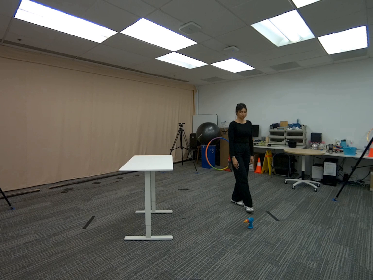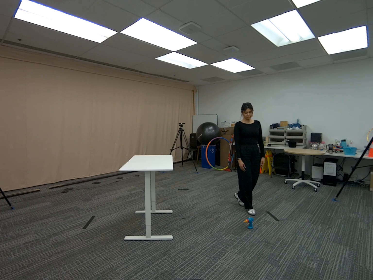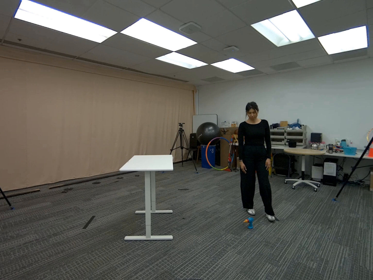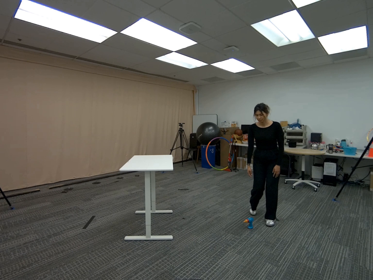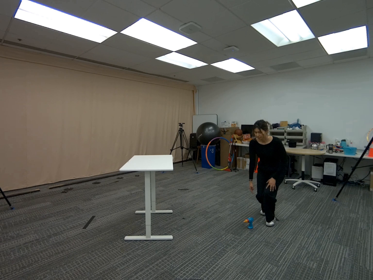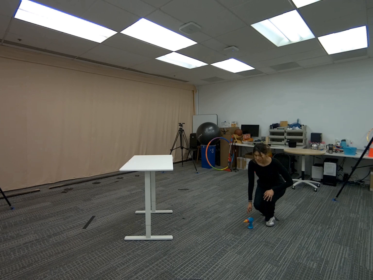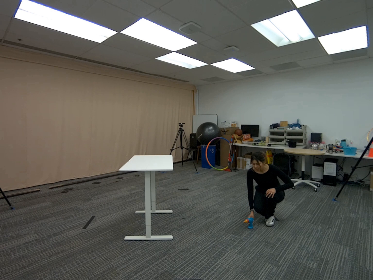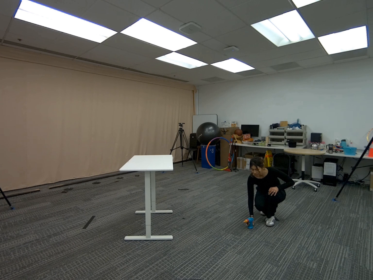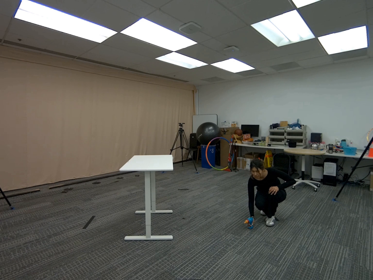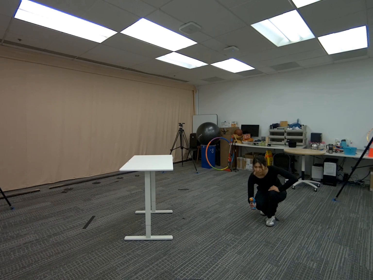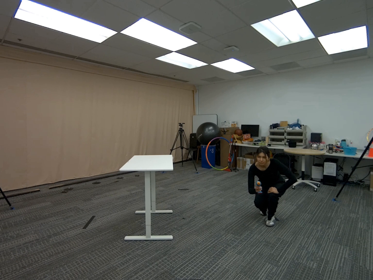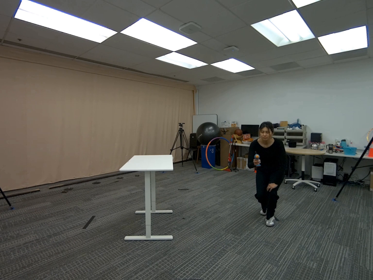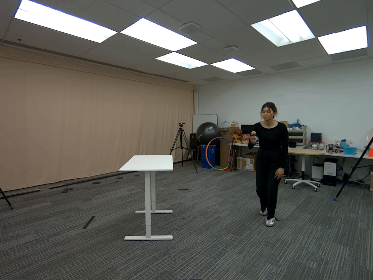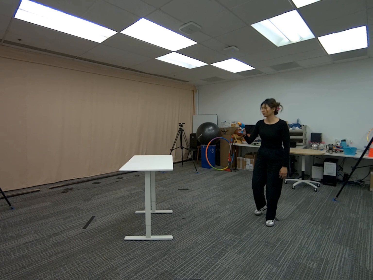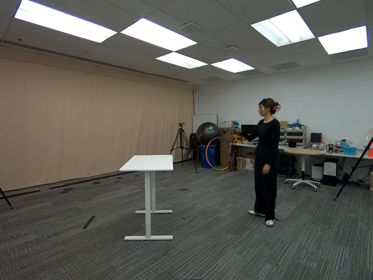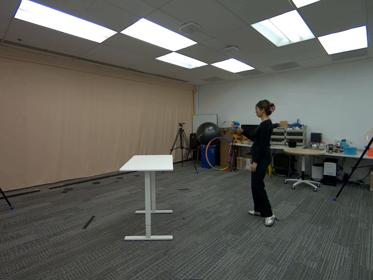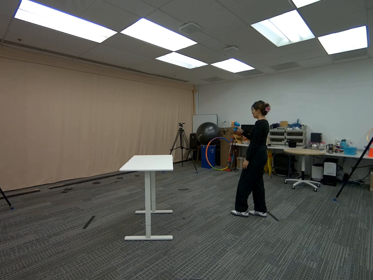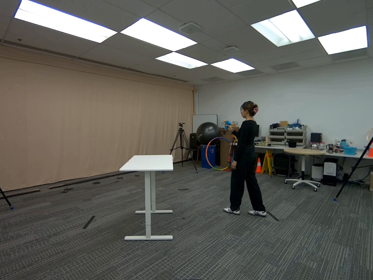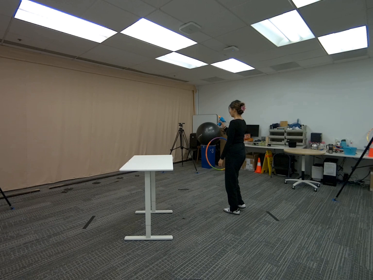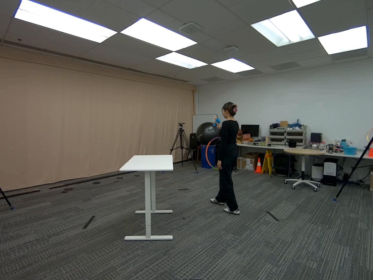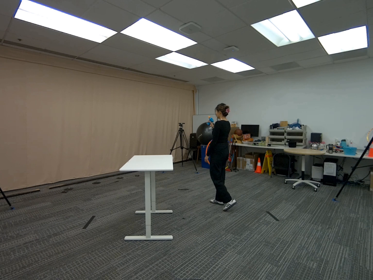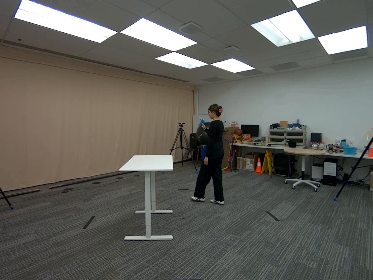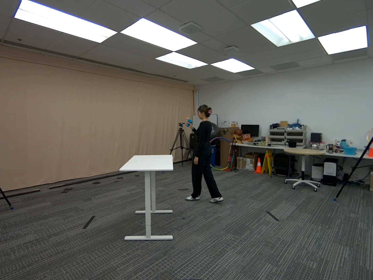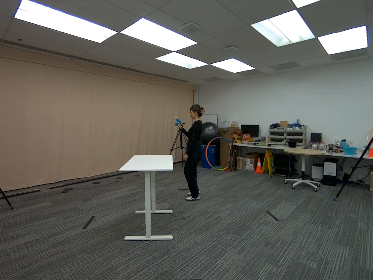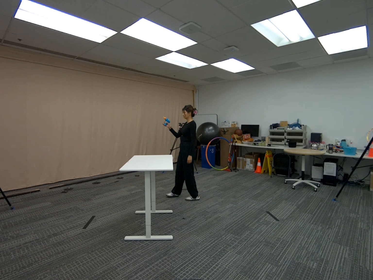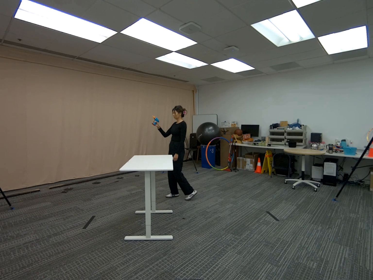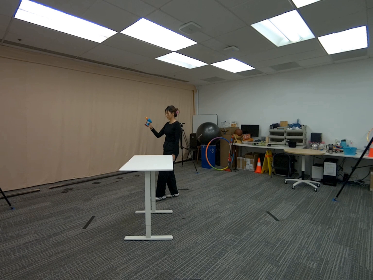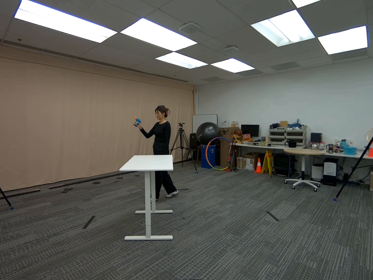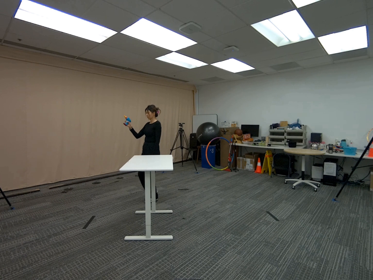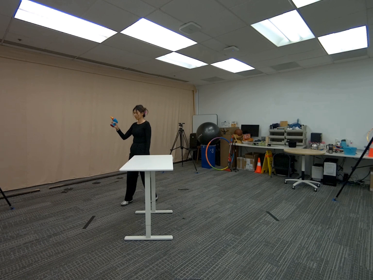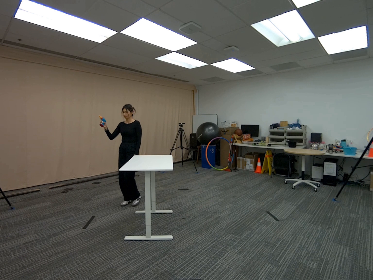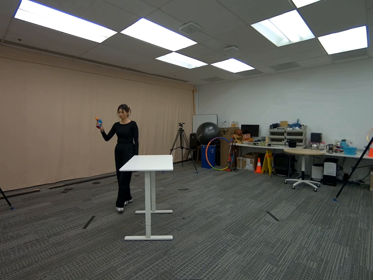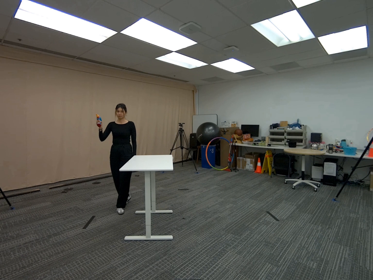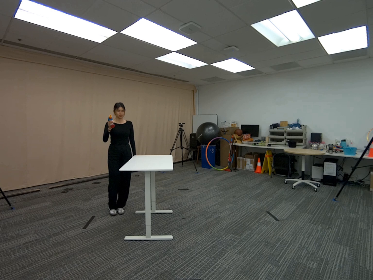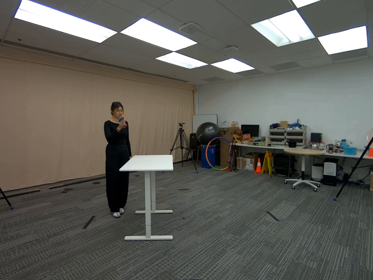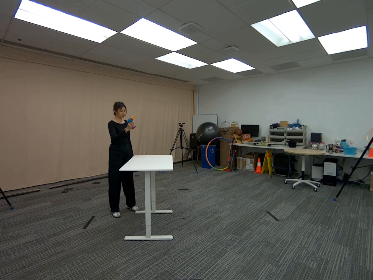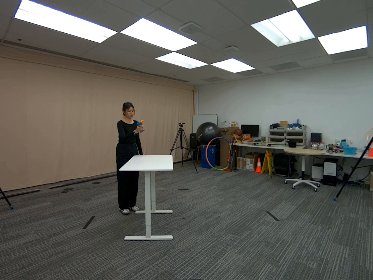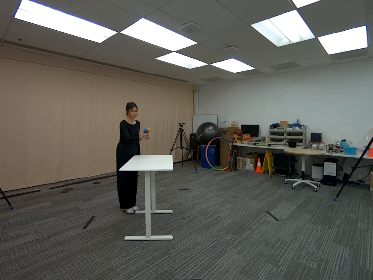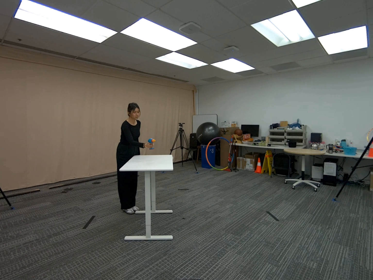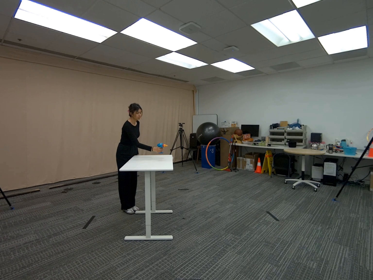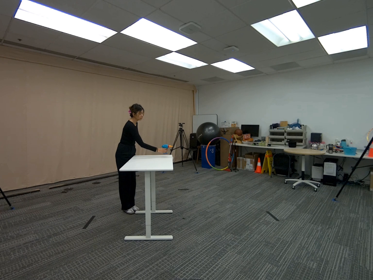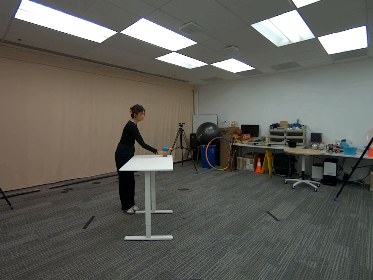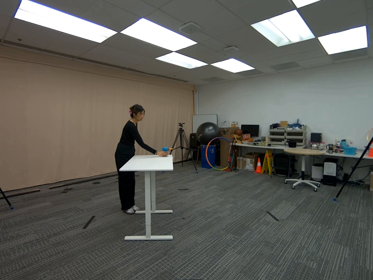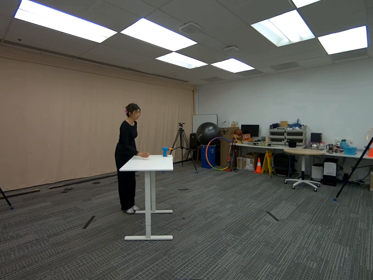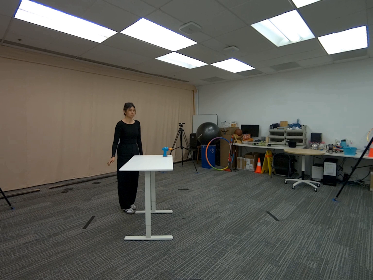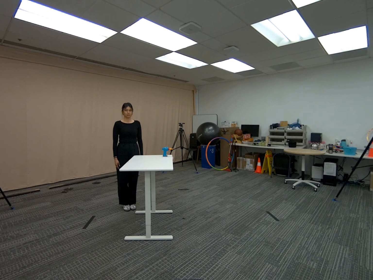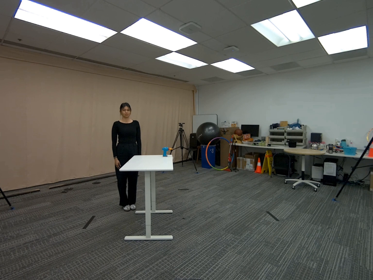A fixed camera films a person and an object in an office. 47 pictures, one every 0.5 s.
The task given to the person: Walk over to the toy drill on the ground and pick up the toy drill and place the toy drill on the white desk.
